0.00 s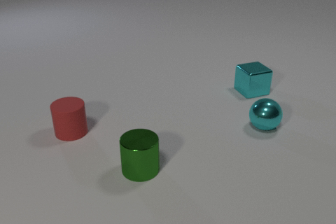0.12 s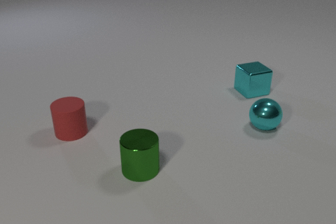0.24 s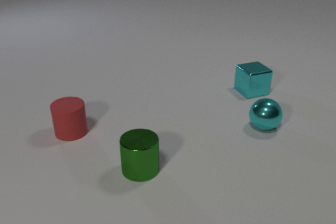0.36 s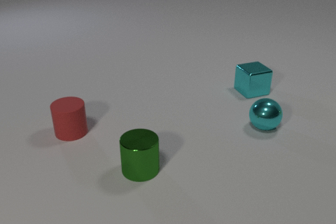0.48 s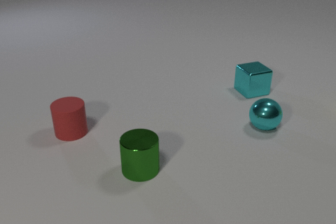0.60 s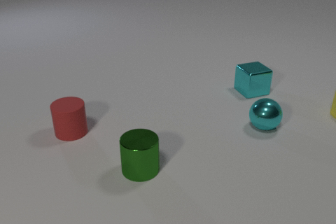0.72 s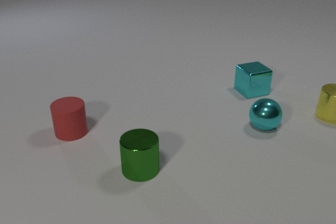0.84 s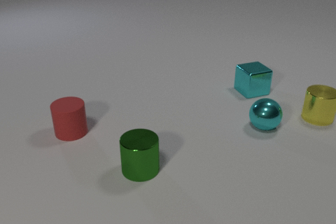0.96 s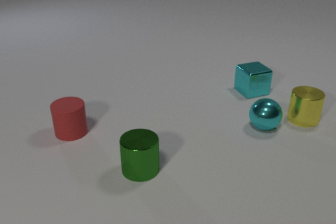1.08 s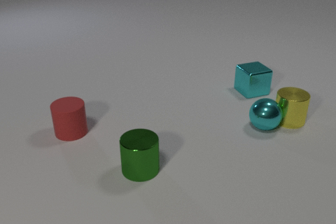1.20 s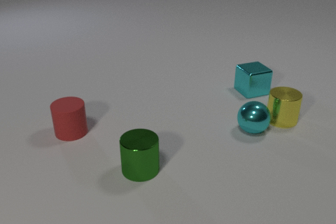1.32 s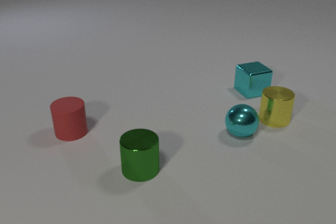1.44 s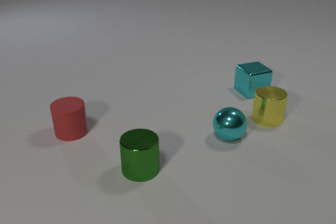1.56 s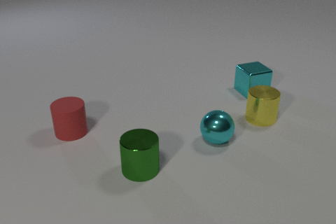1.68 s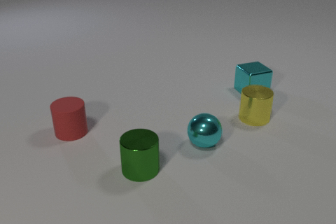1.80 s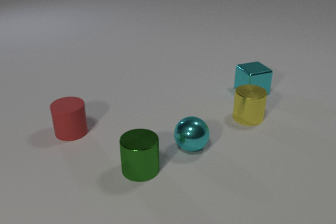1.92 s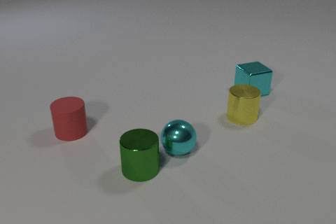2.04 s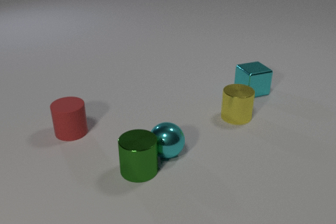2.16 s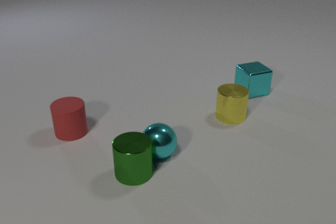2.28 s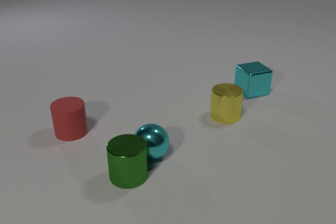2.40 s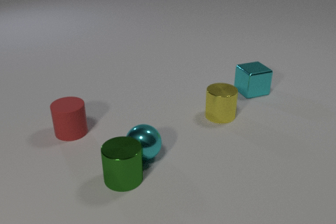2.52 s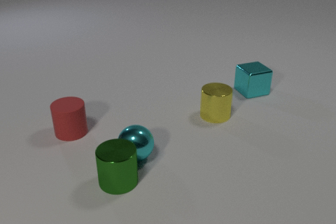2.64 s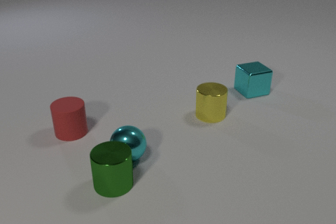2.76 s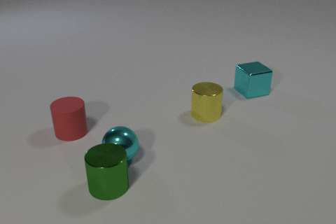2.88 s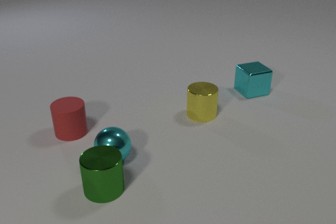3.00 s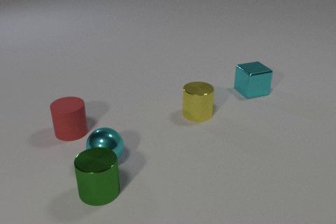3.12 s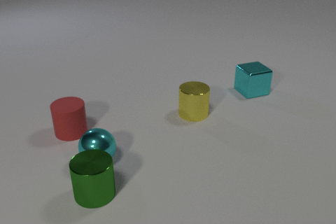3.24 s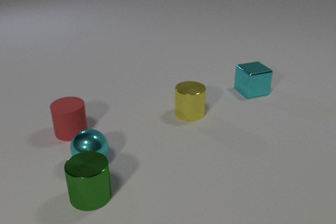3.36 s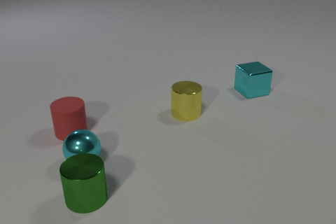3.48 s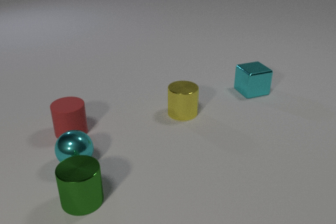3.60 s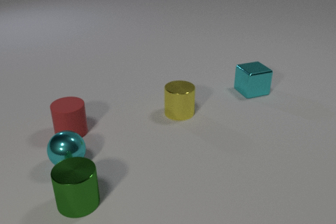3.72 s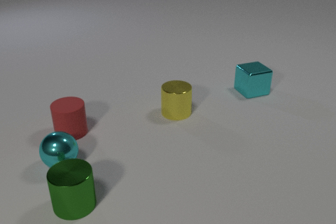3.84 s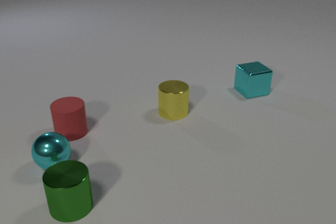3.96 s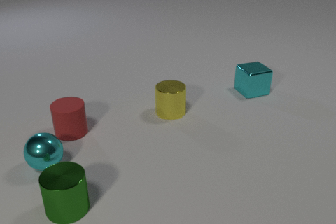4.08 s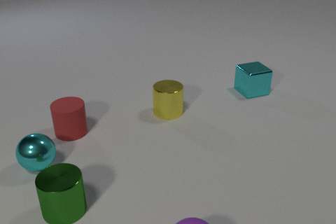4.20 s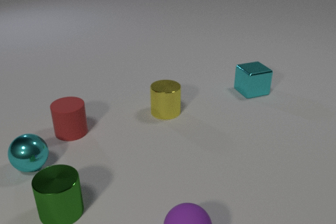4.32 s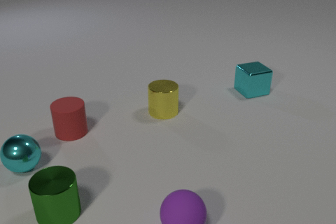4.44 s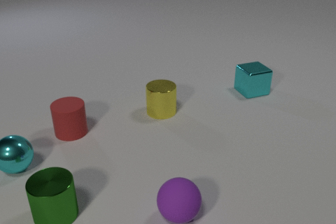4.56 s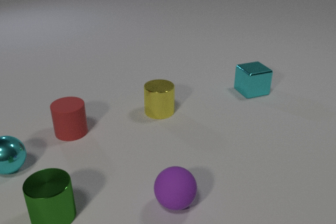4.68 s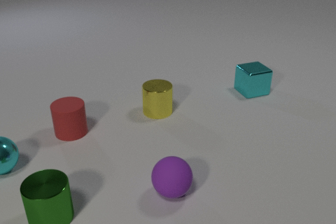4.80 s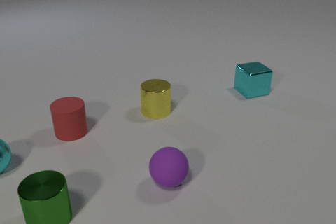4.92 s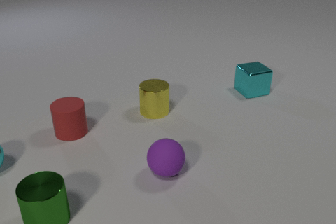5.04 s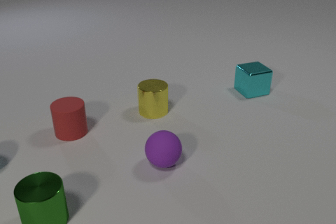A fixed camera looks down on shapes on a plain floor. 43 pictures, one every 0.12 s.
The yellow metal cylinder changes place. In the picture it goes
to the left.
The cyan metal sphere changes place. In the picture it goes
to the left.
0.00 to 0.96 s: The yellow metal cylinder comes in at the right edge, slides to the left and toward the camera.
0.96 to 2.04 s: The yellow metal cylinder slides to the left. The cyan metal sphere rolls to the left and toward the camera. The yellow metal cylinder and the cyan metal sphere collide. The cyan metal sphere and the green metal cylinder collide.
2.04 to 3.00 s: The yellow metal cylinder slides to the left. The cyan metal sphere rolls to the left. The green metal cylinder slides to the left and toward the camera.
3.00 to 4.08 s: The yellow metal cylinder slides to the left. The cyan metal sphere rolls to the left. The green metal cylinder slides to the left and toward the camera. The purple rubber sphere comes in at the bottom edge.
4.08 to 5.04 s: The yellow metal cylinder slides to the left. The cyan metal sphere rolls to the left, leaves at the left edge. The green metal cylinder slides to the left. The purple rubber sphere rolls away from the camera.
How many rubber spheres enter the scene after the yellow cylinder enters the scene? 1.
What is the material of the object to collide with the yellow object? metal.
What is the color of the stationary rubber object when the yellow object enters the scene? red.
